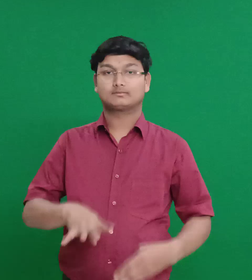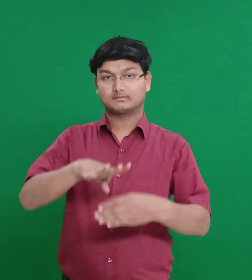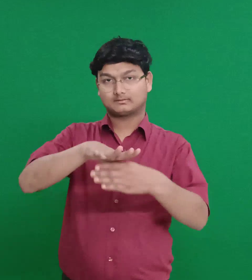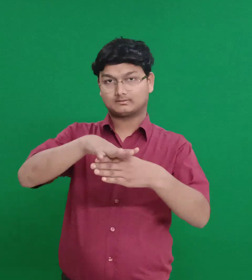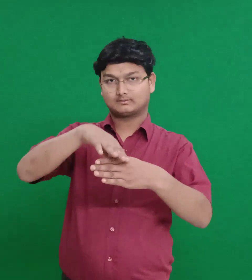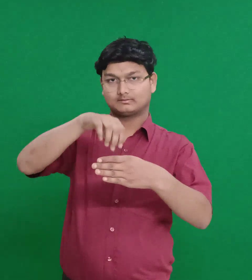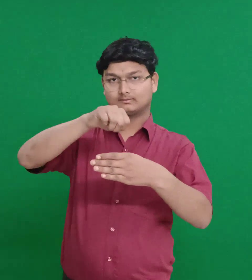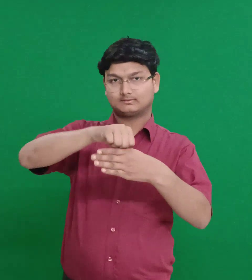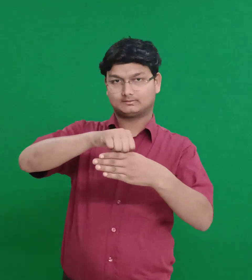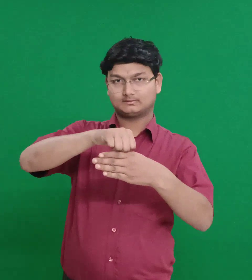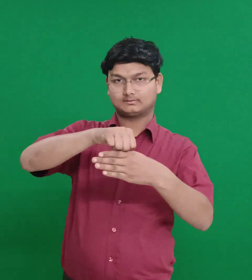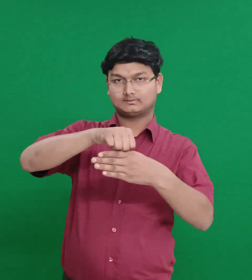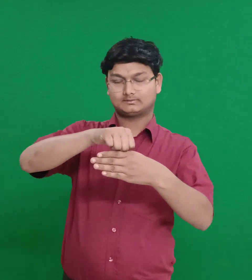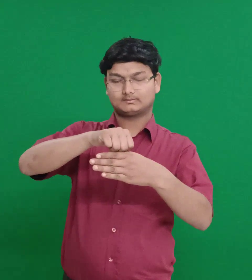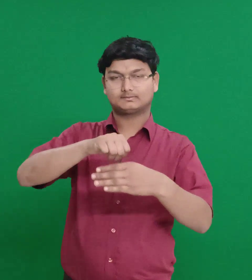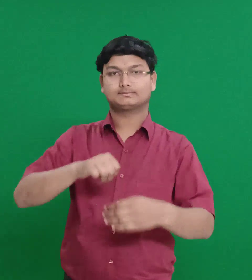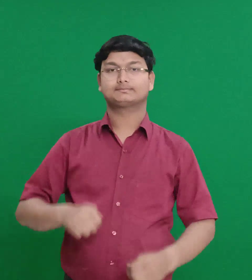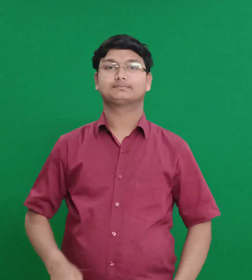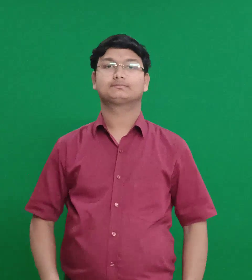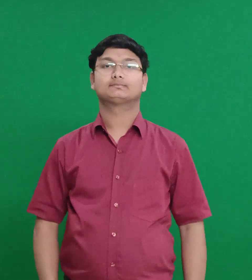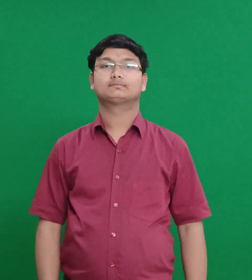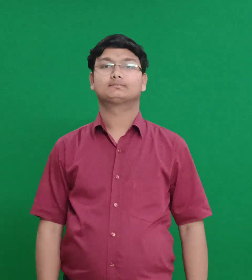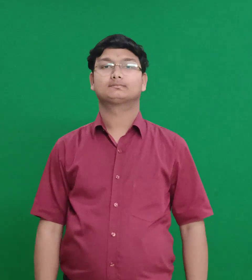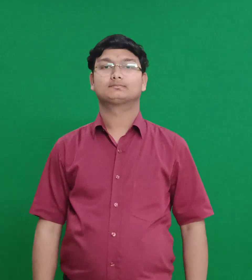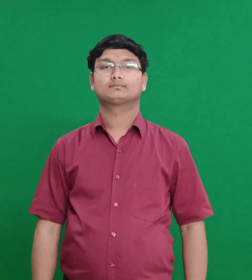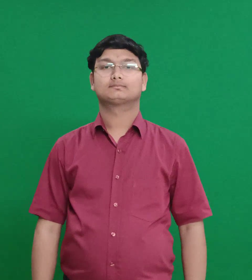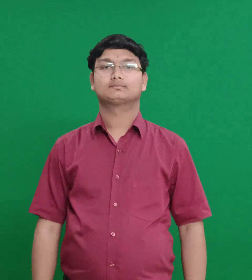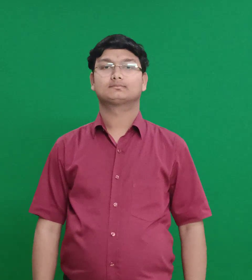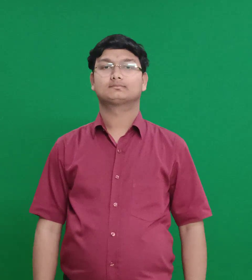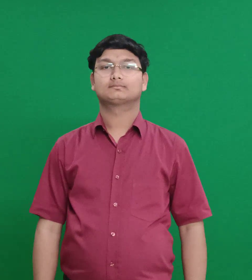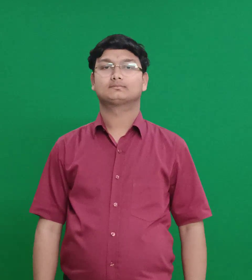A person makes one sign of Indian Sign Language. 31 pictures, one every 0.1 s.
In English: beeroth
